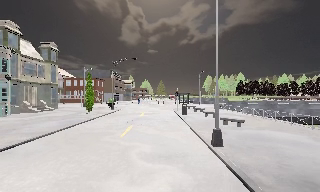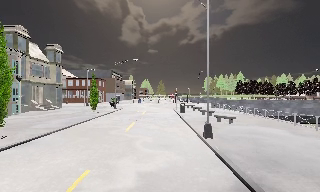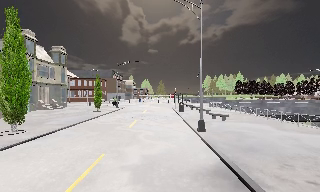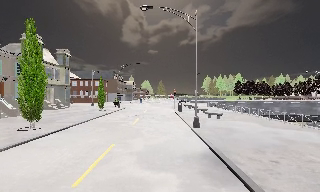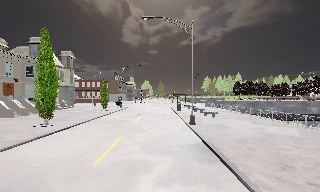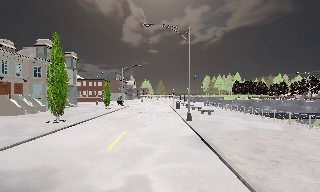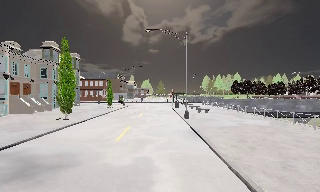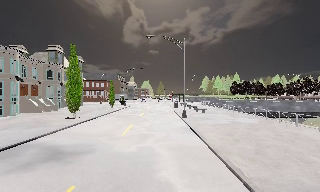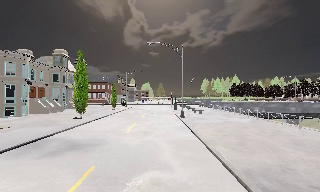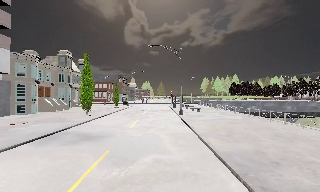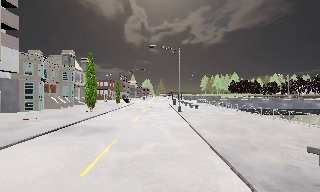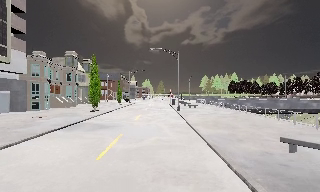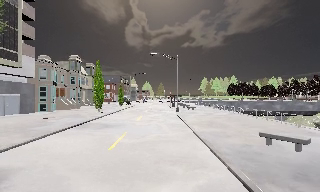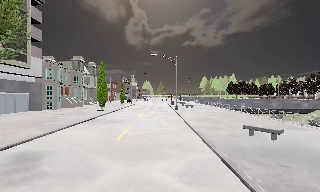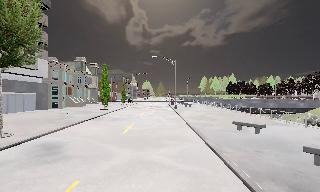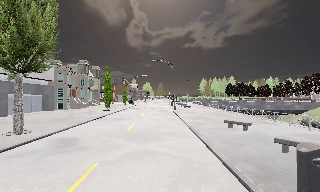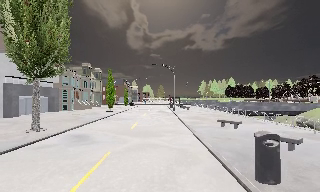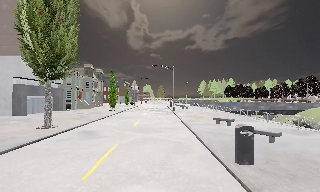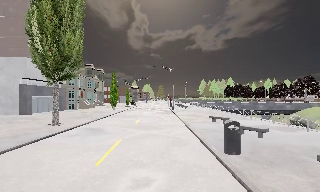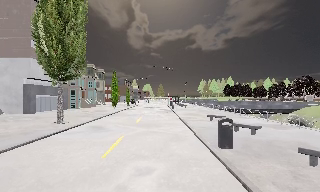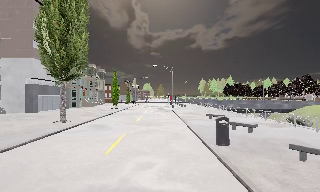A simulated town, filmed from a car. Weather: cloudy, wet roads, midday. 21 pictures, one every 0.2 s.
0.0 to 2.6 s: The camera travels backward, about 16 m, so what stands in front gets smaller.
2.6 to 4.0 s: The camera travels backward, about 7 m, so what stands in front gets smaller. It loses speed.
The film runs backward here.
